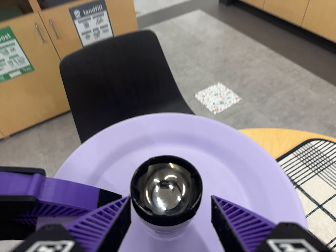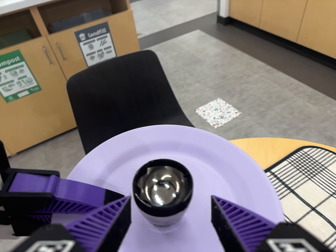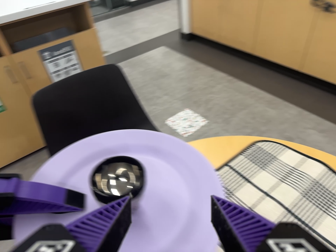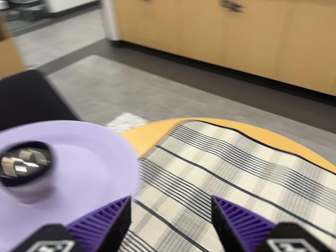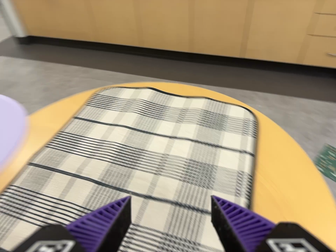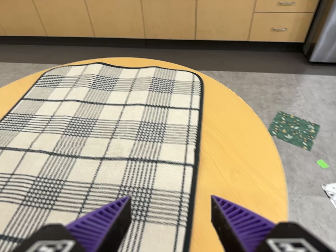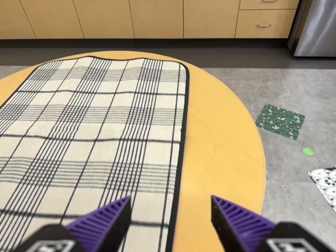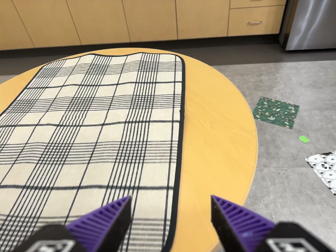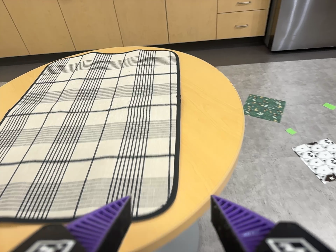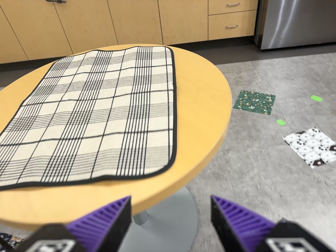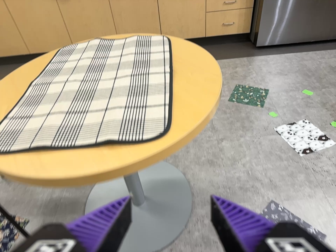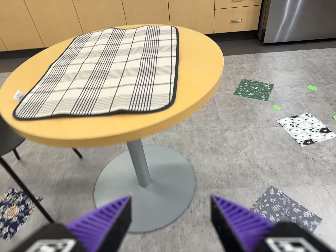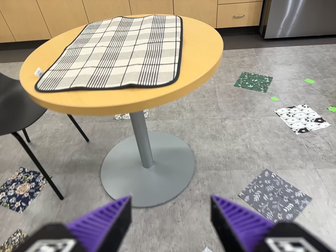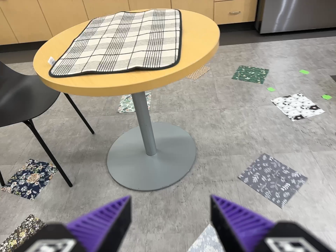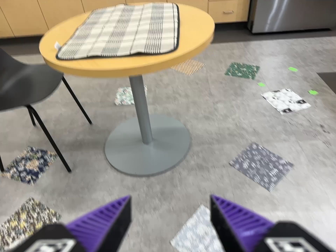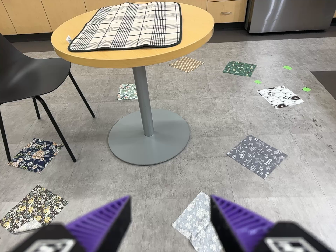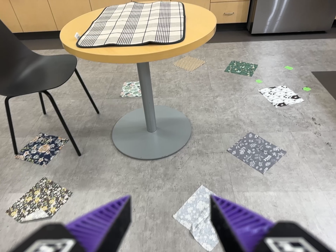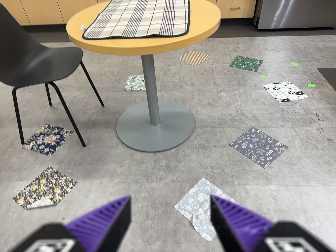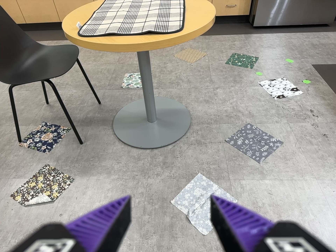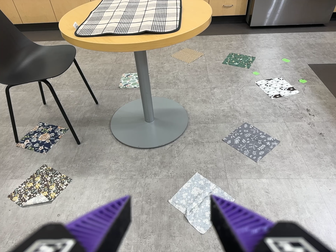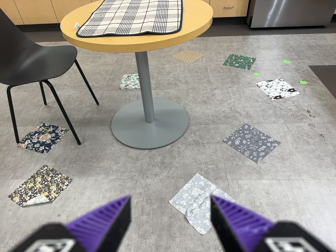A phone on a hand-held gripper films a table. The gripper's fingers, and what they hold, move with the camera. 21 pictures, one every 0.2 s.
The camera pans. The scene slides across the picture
to the left.
0.0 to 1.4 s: The scene slides to the left, as the camera pans about 40 degrees to its right. It travels toward the bottom of its view, backward and to its right, about 50 cm, so close, fixed things drift upward. It rolls about its line of sight by about 40 degrees, and the scene rotates counterclockwise.
1.4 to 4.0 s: The camera travels backward and toward the bottom of its view, about 90 cm, so what stands in front gets smaller.
The film runs backward here.
